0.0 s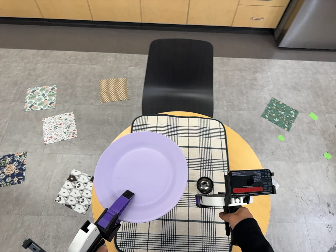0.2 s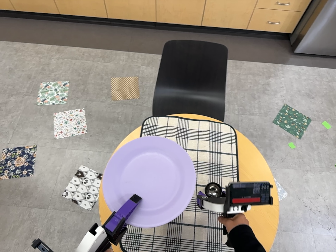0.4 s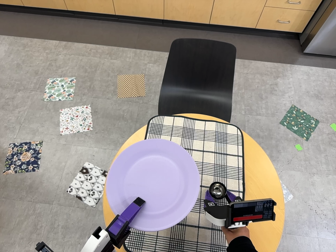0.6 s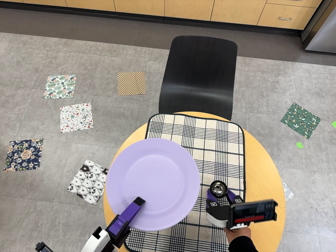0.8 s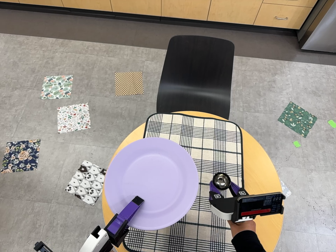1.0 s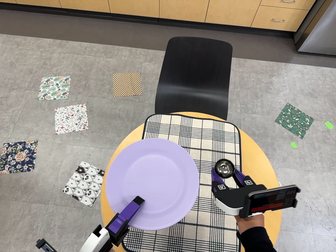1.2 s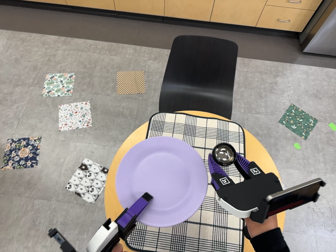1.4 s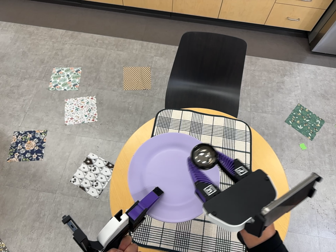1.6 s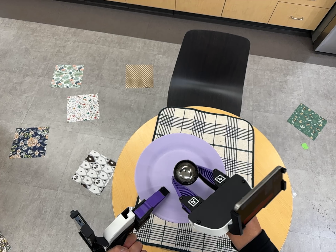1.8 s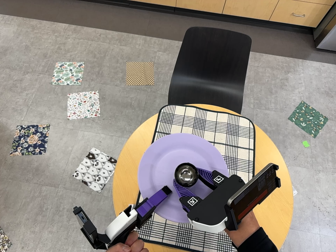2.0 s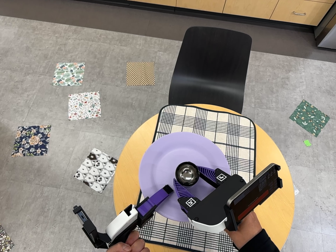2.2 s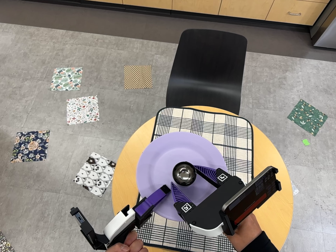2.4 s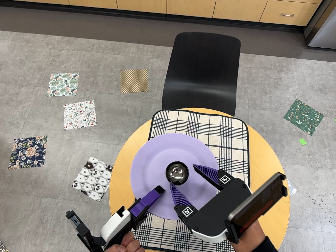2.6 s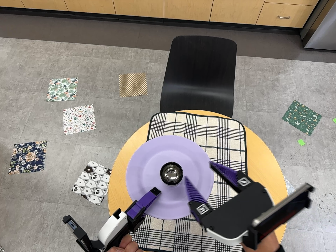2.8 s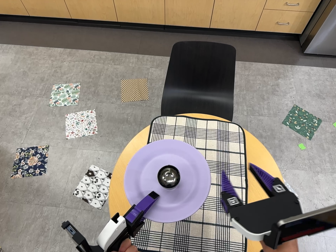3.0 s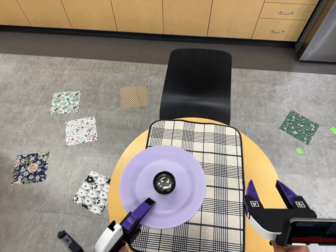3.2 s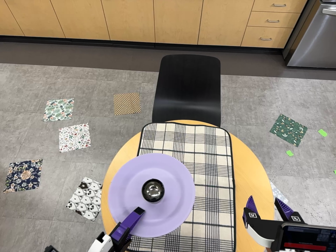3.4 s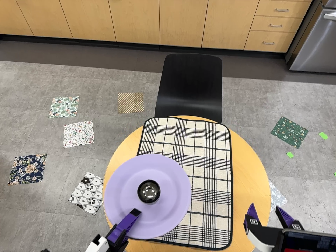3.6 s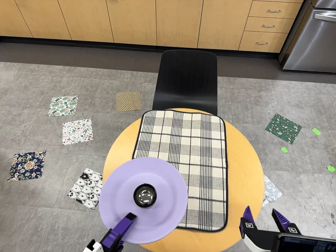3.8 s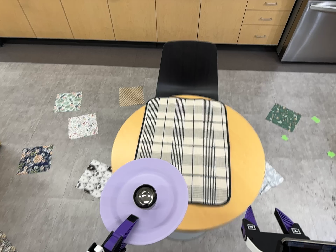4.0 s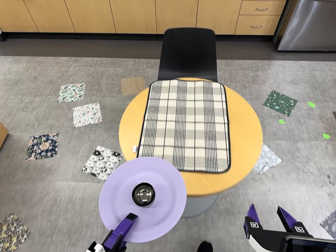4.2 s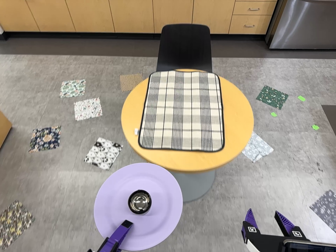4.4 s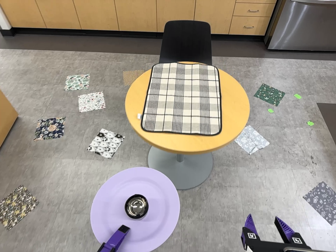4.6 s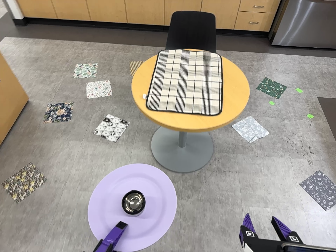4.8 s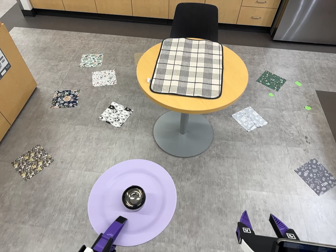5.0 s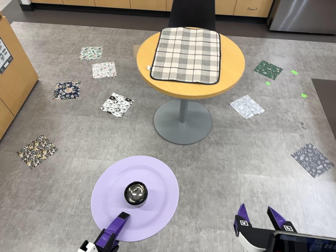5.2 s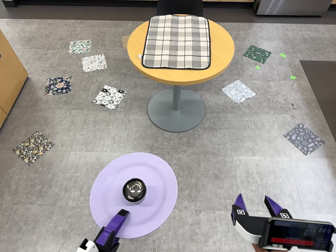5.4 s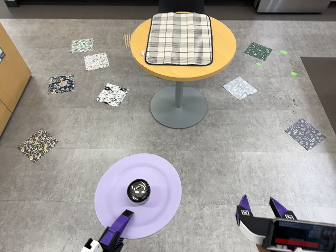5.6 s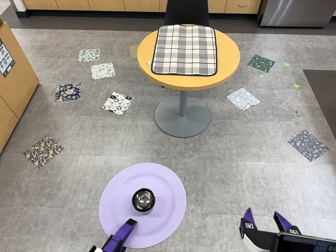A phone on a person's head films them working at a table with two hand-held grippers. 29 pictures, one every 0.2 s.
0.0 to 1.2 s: The camera travels to its left, about 5 cm, so close, fixed things drift to the right.
1.2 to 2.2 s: The camera shifts only a little, or ends up much as it began.
2.2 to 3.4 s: The camera travels toward the bottom of its view, backward and to its right, about 20 cm. Its aim tips toward the top of its view by about 10 degrees.
3.4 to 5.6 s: The camera travels toward the bottom of its view and backward, about 110 cm, so close, fixed things drift upward.
The film runs backward here.
